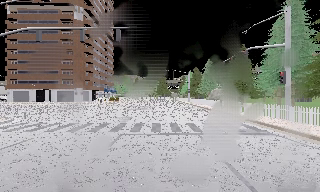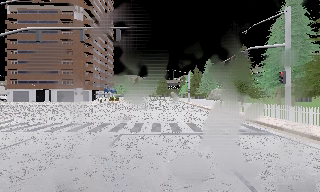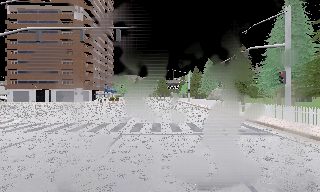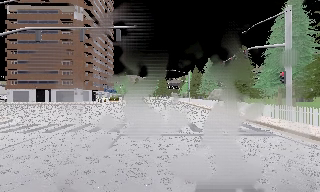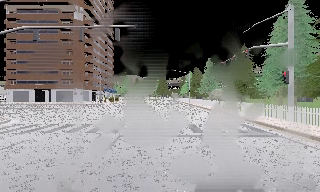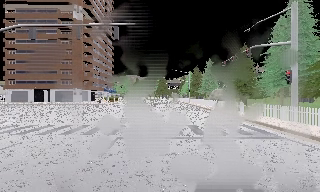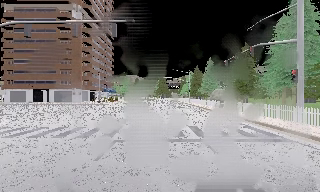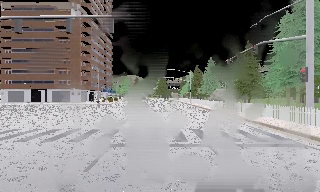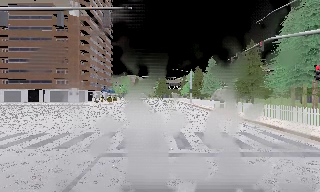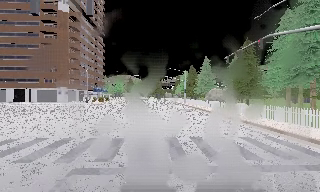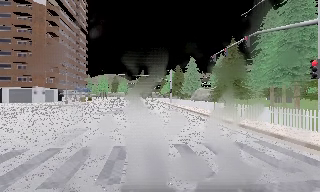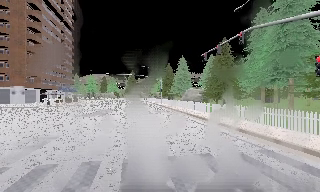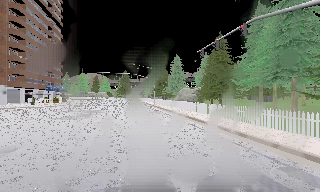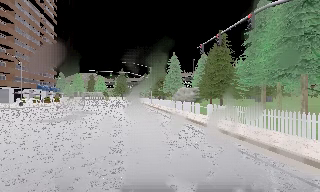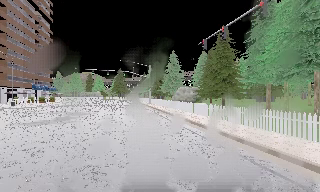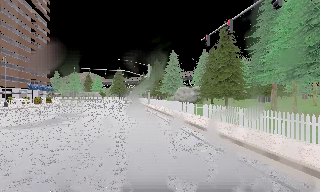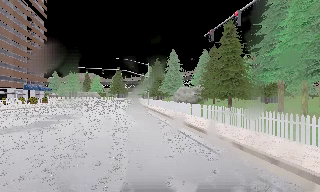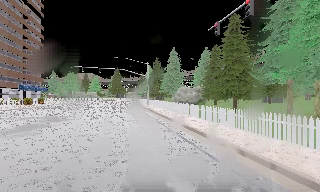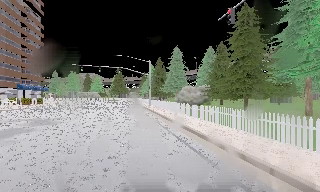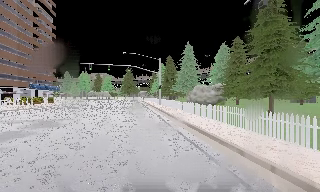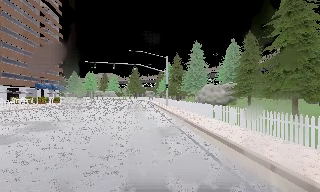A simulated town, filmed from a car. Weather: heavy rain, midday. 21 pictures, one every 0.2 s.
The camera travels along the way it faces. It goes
forward.
0.0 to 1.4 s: The camera travels forward, about 1.5 m, so what stands in front looms larger. It gains speed.
1.4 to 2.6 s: The scene slides to the left, as the camera pans about 15 degrees to its right. It travels forward, about 7 m, so what stands in front looms larger.
2.6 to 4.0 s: The camera travels forward, about 8 m, so what stands in front looms larger.
The film runs forward here.
